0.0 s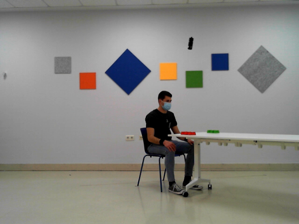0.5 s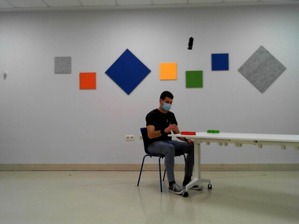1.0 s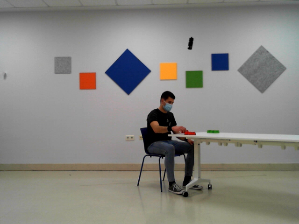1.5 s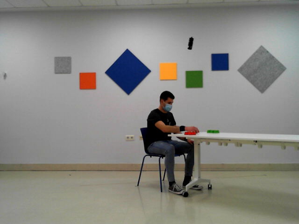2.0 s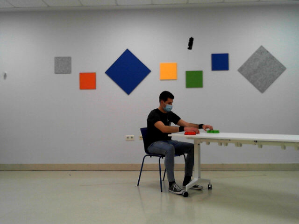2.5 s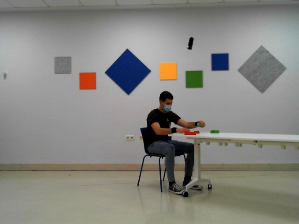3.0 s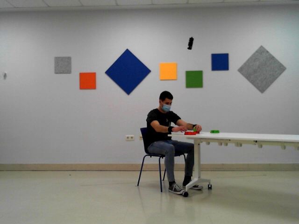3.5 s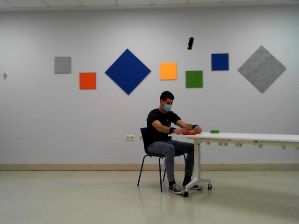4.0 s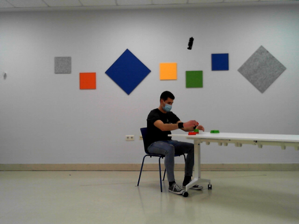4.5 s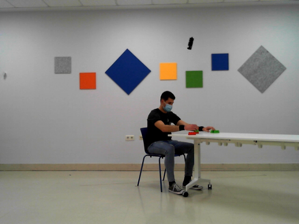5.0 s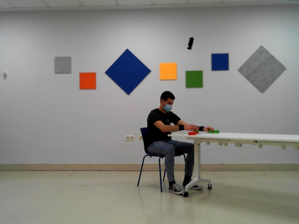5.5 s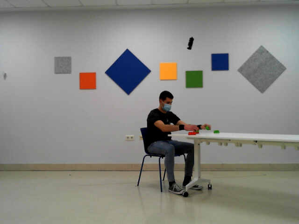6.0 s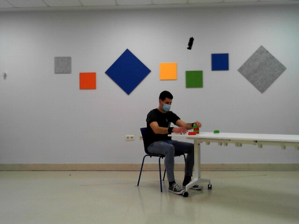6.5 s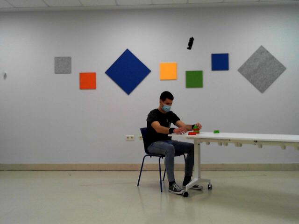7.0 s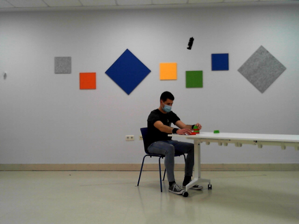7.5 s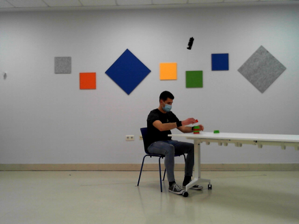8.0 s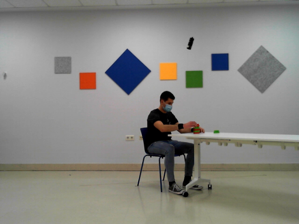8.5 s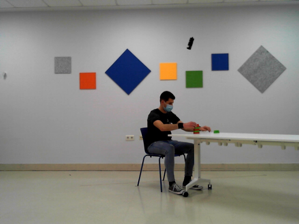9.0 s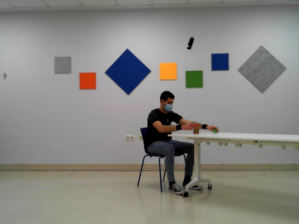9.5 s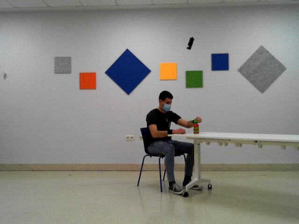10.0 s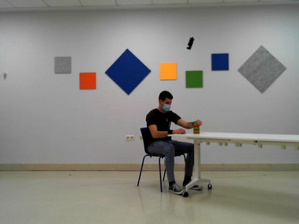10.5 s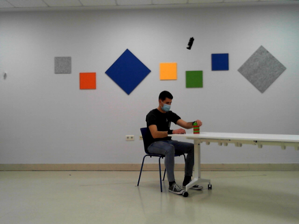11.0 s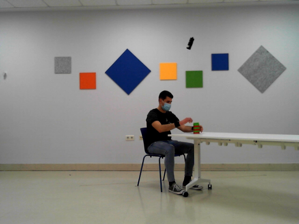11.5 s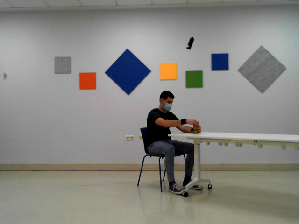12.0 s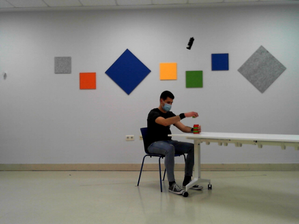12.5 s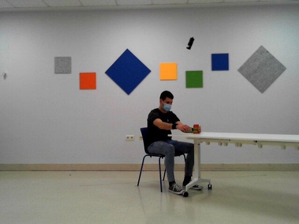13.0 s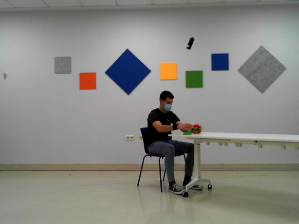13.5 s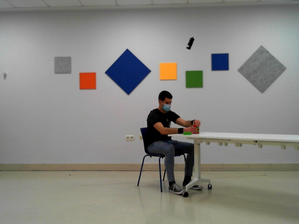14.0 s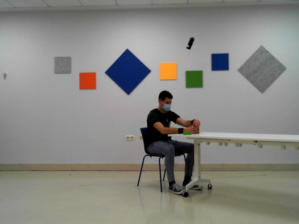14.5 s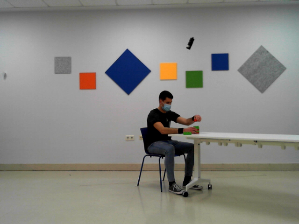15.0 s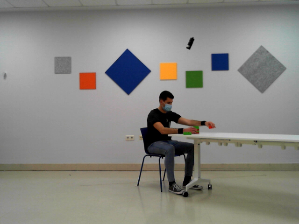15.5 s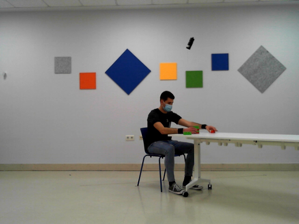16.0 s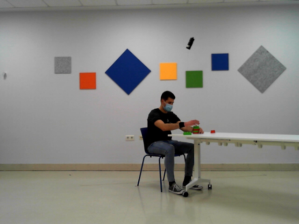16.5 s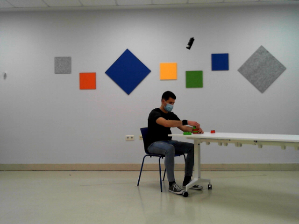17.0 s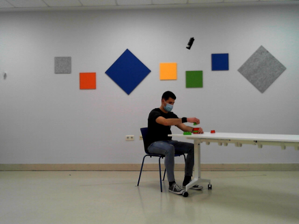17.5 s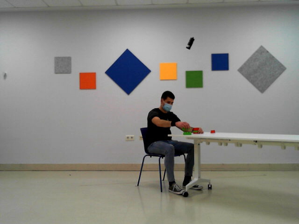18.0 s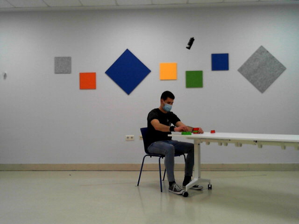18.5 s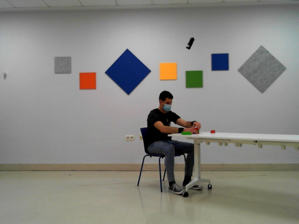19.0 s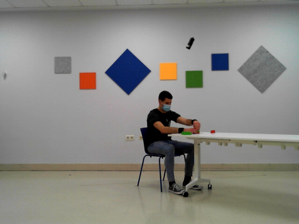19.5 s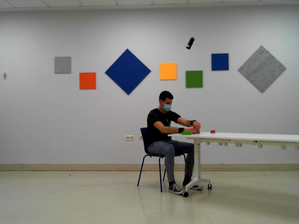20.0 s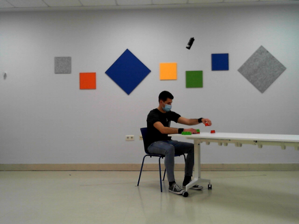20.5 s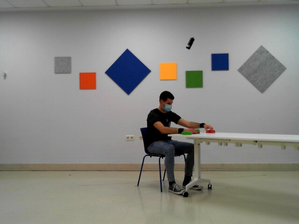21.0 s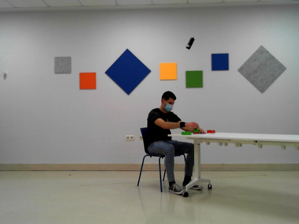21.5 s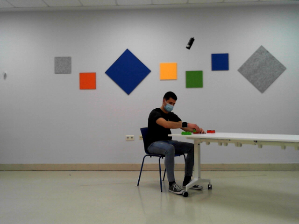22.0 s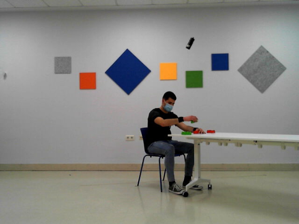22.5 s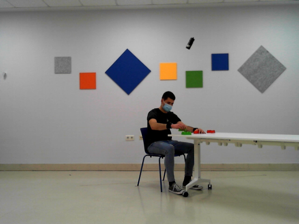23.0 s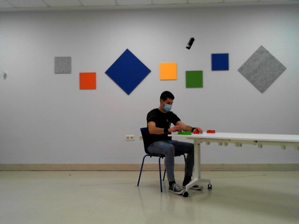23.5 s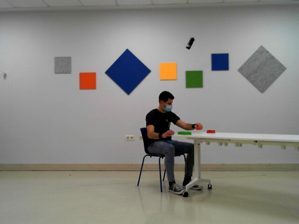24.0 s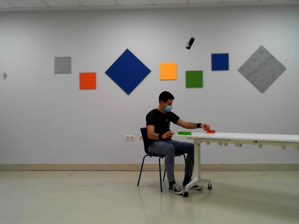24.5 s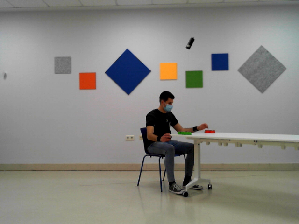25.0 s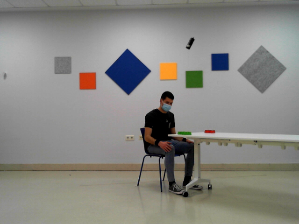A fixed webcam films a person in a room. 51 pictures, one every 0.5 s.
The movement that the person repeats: Assemble and disassemble a 6-piece LEGO tower.
